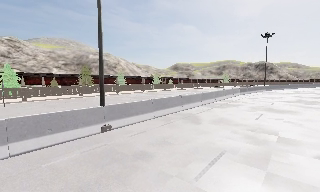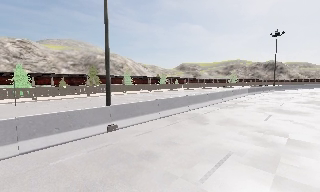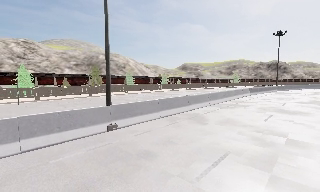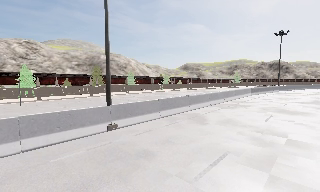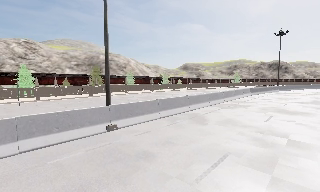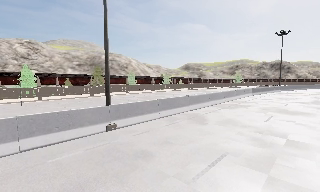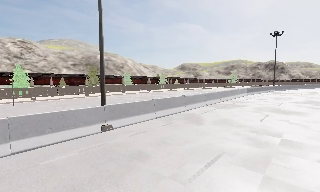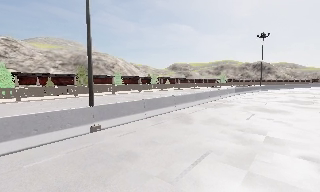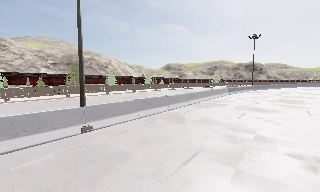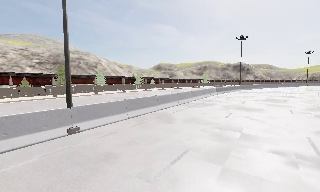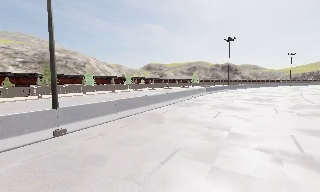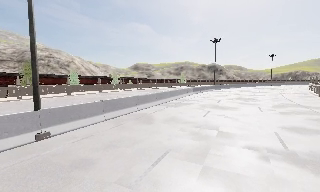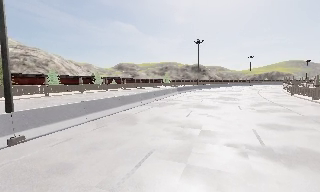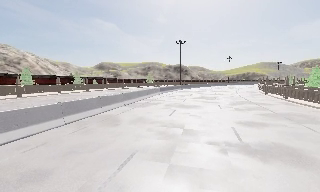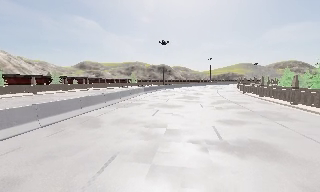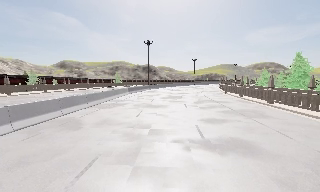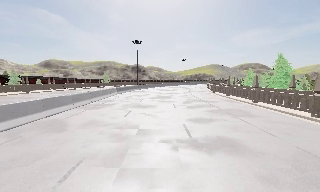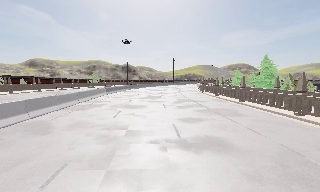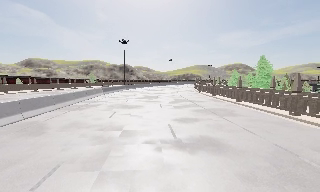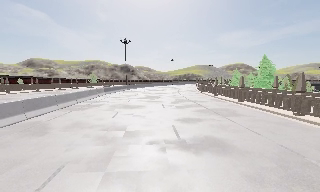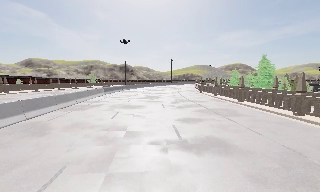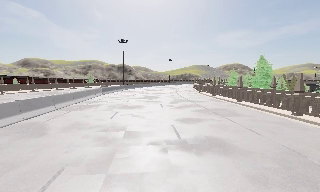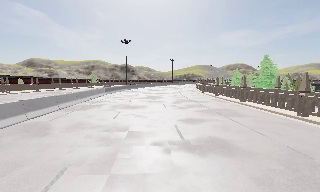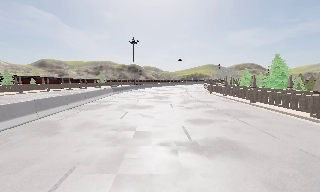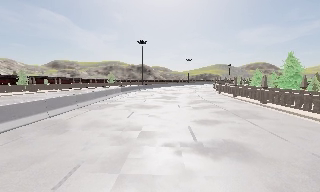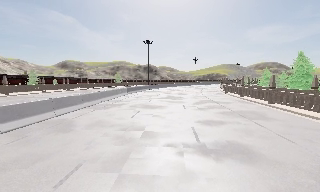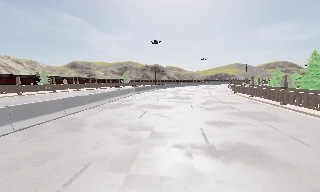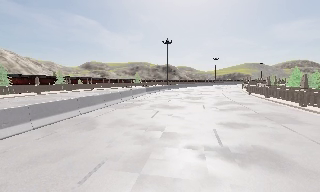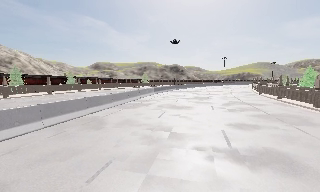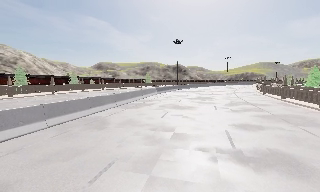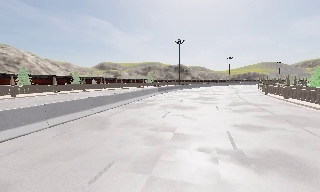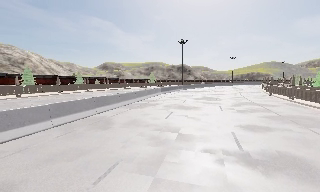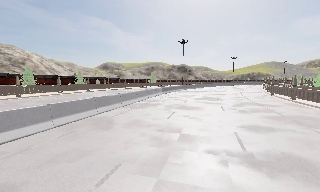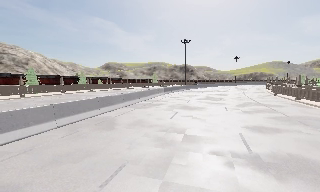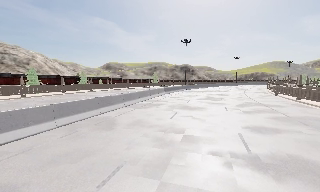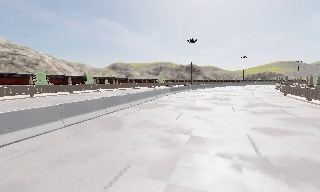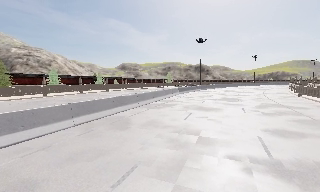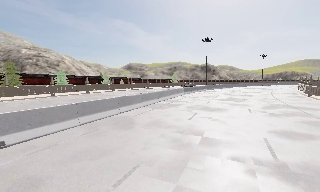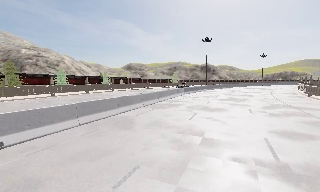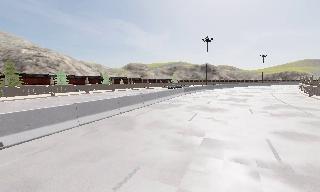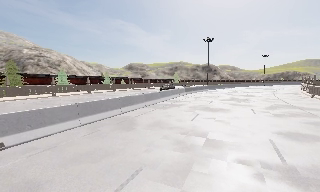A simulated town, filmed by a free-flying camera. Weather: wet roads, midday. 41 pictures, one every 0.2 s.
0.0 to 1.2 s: The camera shifts only a little, or ends up much as it began.
1.2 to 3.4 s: The scene slides to the left, as the camera pans about 45 degrees to its right. It travels to its right, about 0.5 m, so close, fixed things drift to the left.
3.4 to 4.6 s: The camera shifts only a little, or ends up much as it began.
4.6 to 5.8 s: The camera pans to its left, which is counterclockwise from overhead, by about 15 degrees.
5.8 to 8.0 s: The camera shifts only a little, or ends up much as it began.
The film runs forward here.
